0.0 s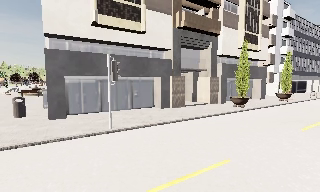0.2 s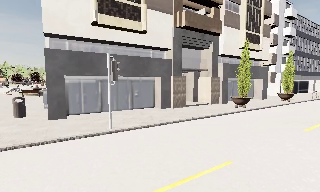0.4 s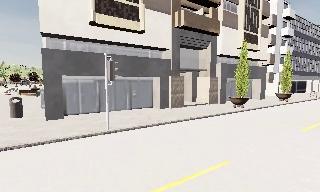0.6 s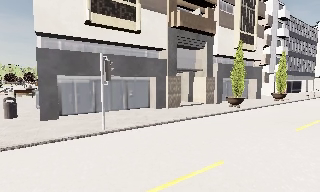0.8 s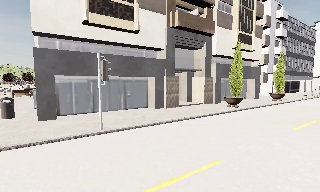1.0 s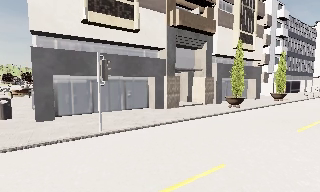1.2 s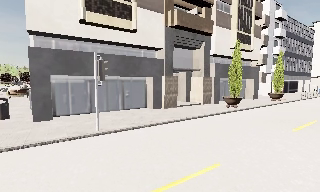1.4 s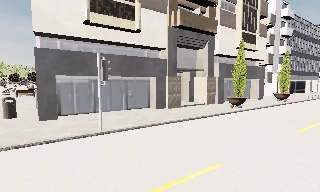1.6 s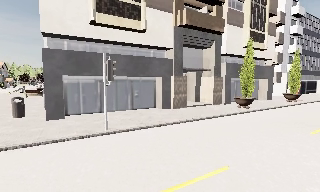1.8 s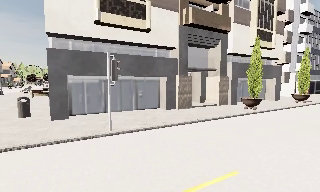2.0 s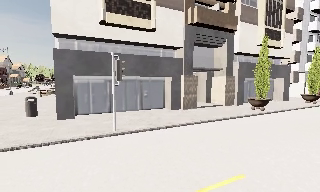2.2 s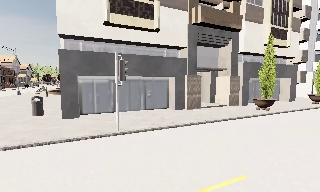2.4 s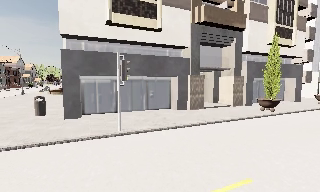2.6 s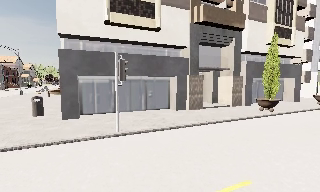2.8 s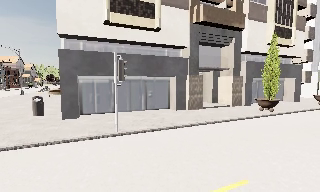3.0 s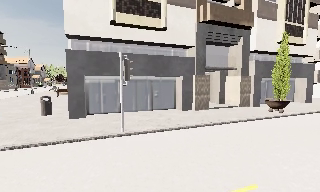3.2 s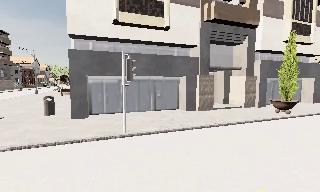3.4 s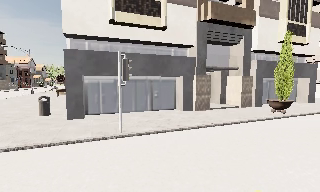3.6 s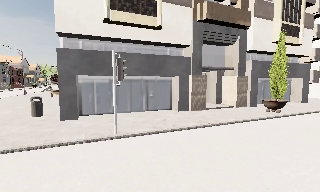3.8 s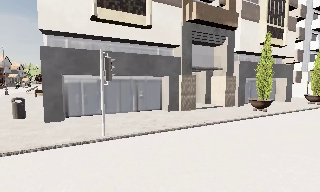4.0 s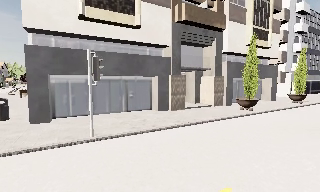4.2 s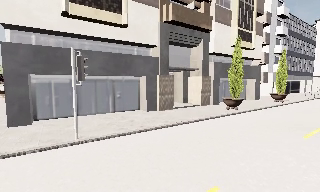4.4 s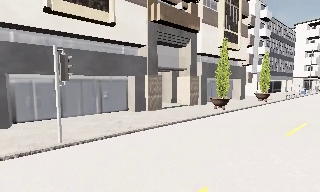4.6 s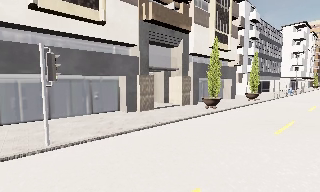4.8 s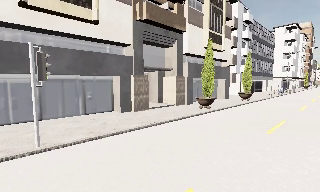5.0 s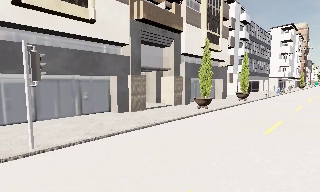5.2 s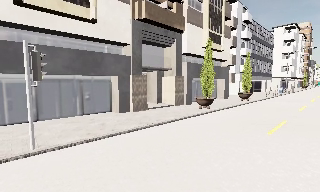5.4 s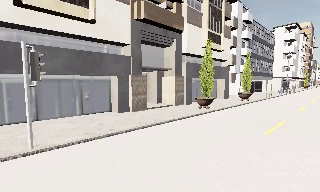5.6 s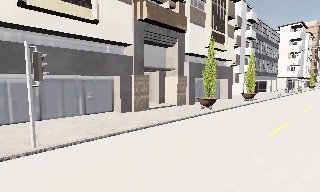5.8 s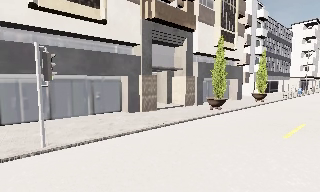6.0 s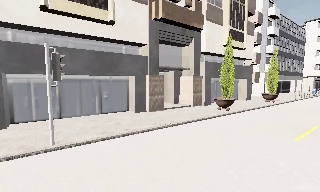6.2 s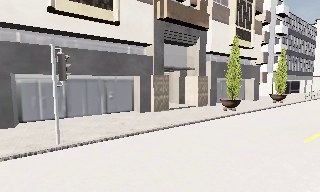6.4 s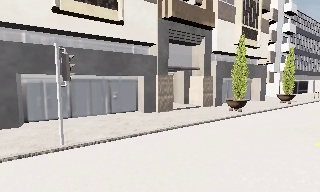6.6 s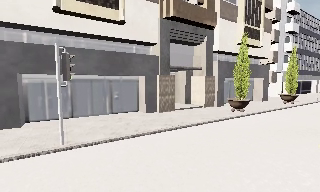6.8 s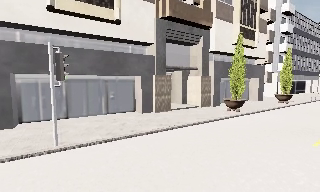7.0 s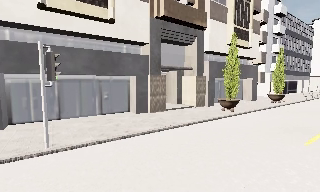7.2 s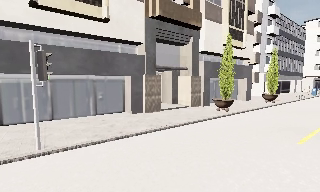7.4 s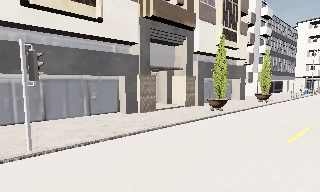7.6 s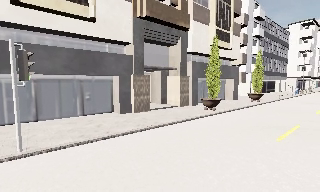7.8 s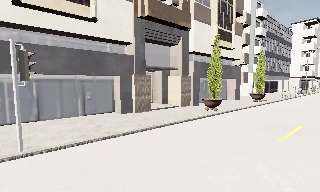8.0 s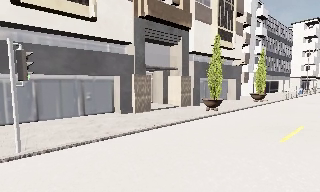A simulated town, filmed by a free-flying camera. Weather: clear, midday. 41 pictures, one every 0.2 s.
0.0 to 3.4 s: The camera pans to its left, which is counterclockwise from overhead, by about 10 degrees. It travels forward and to its right, about 1 m, so what stands in front looms larger.
3.4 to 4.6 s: The camera swings to its right by about 20 degrees, and the scene slides to the left.
4.6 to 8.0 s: The camera travels to its right and forward, about 1 m.
The film runs forward here.
